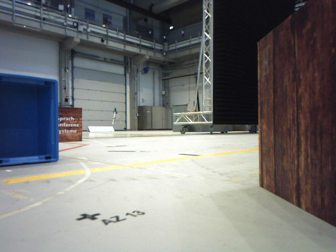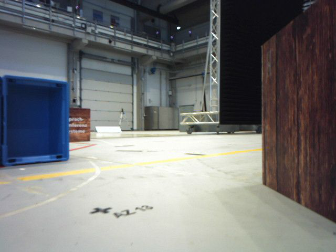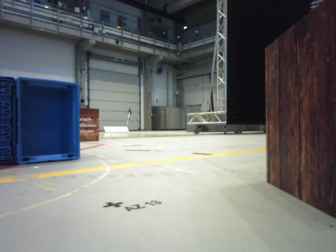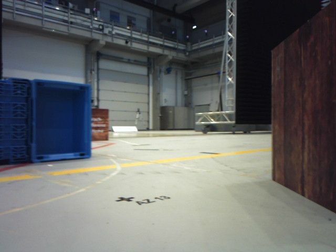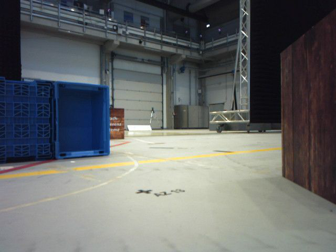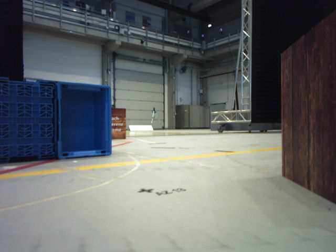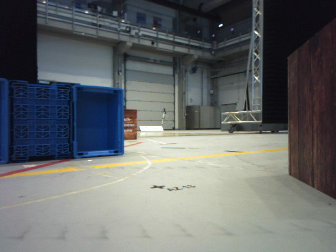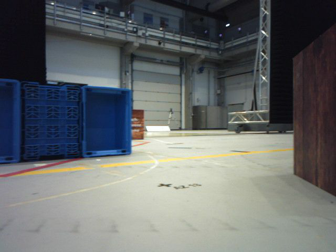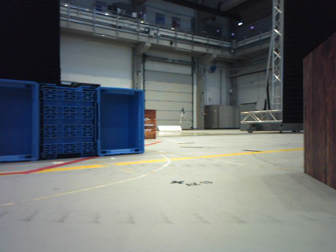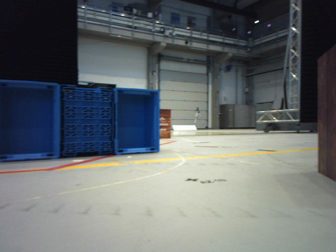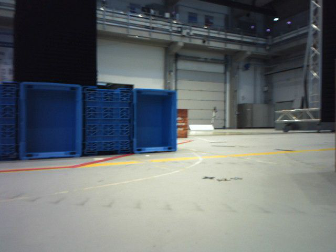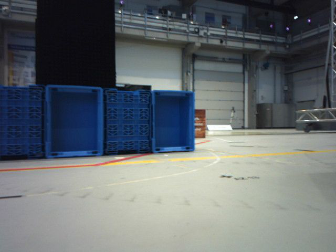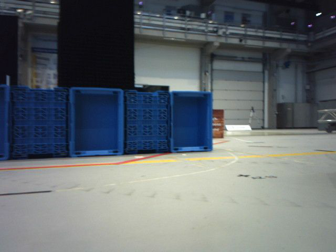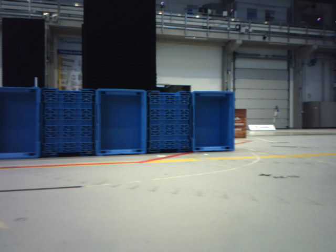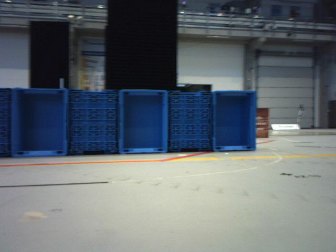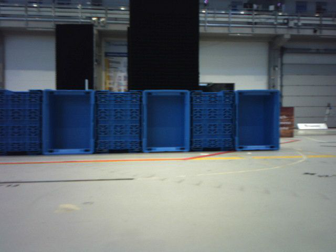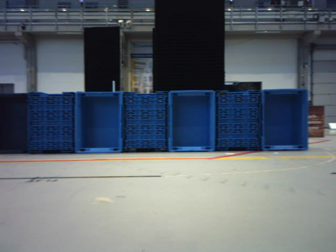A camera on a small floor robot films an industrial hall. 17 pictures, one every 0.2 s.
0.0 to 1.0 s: The camera travels backward, about 0.2 m, so what stands in front gets smaller.
1.0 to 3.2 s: The camera pans to its left, which is counterclockwise from overhead, by about 35 degrees. It travels backward, about 0.4 m.
The film runs backward here.
